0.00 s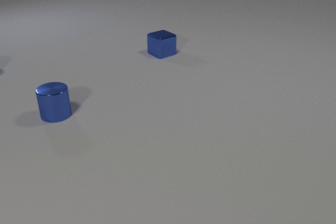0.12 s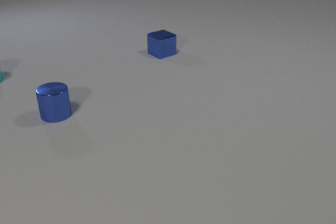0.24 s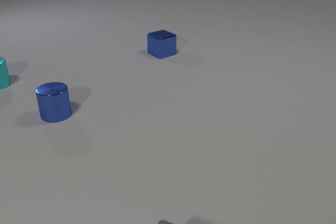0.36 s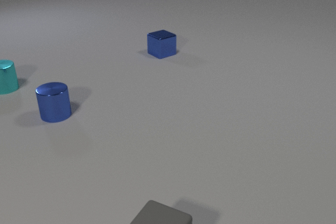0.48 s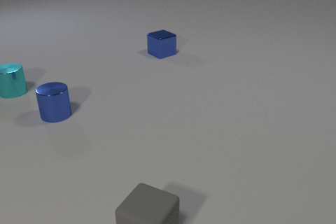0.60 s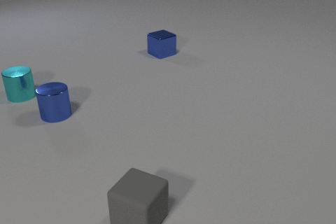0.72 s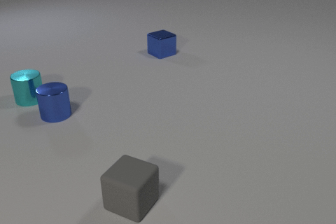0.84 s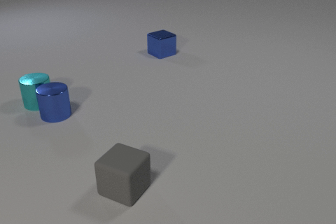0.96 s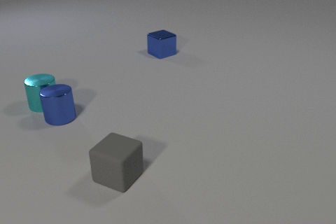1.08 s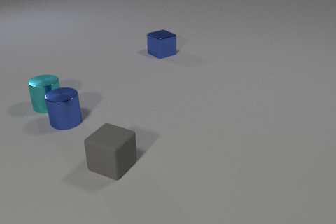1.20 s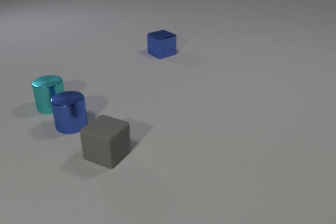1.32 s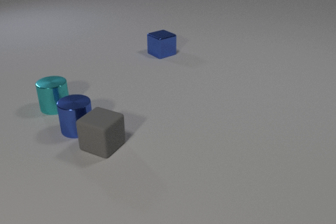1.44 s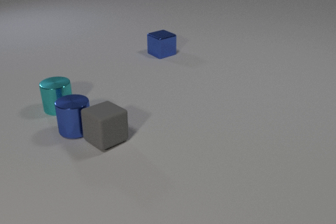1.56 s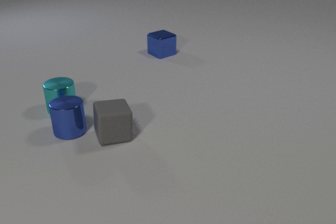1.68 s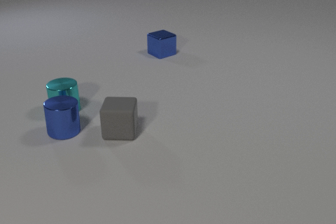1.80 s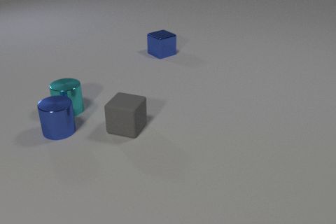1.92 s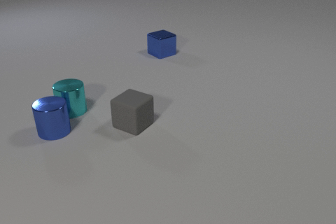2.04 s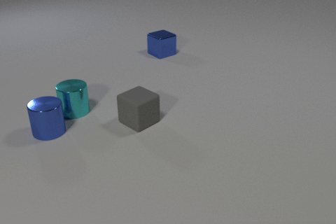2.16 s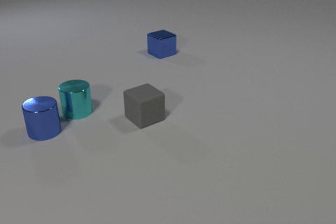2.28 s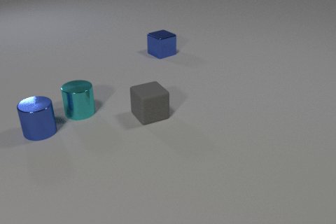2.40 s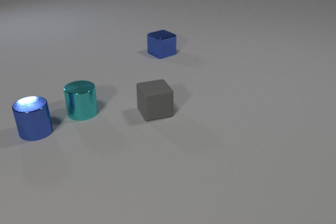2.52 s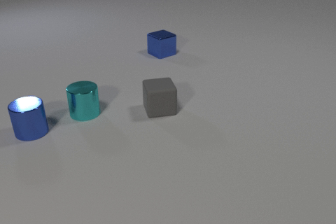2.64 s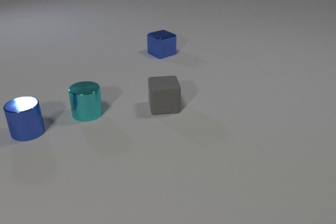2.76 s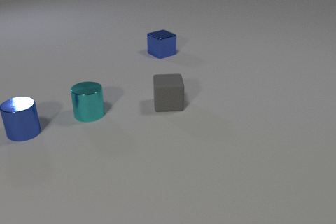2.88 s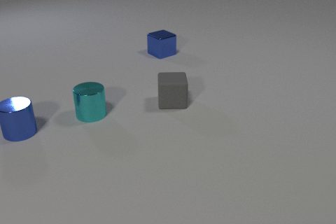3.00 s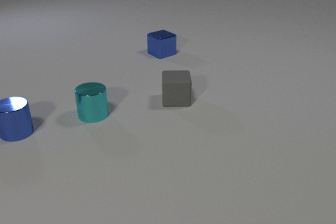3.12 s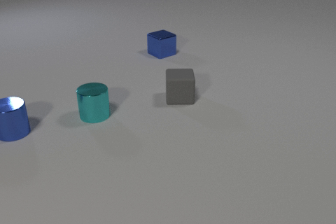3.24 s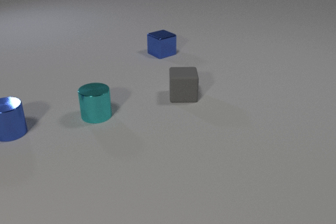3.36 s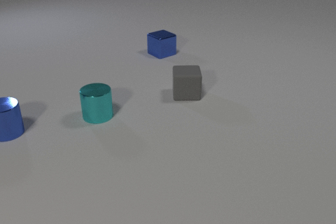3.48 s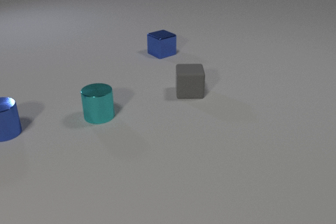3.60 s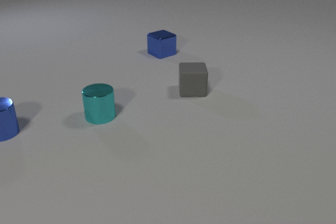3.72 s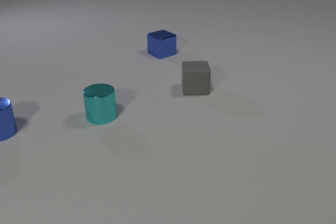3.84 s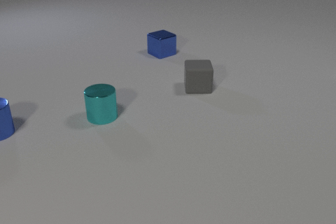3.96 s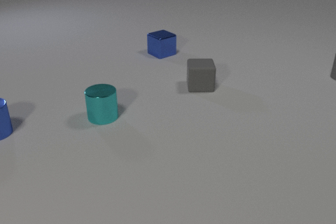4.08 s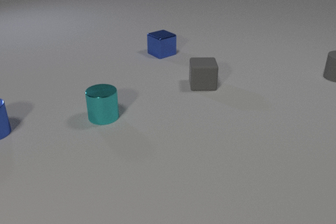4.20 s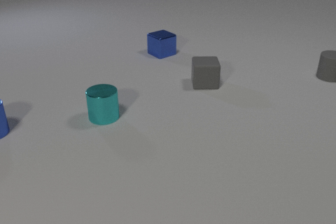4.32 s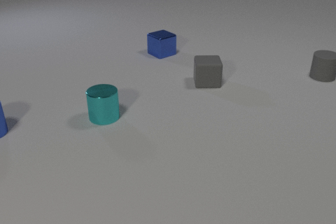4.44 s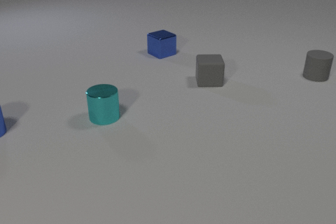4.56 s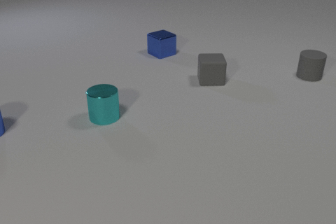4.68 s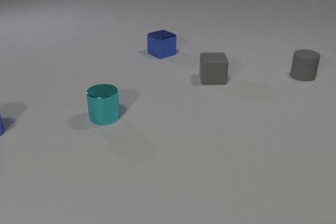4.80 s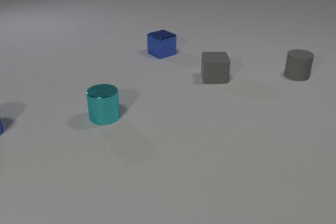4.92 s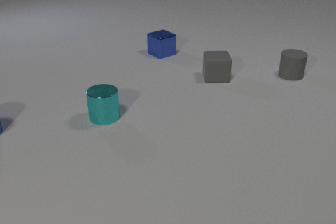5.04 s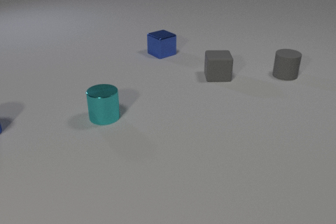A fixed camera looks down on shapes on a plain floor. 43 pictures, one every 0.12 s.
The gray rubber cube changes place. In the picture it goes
away from the camera.
The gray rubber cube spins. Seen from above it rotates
clockwise.
0.00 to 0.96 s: The cyan metal cylinder comes in at the left edge, slides toward the camera and to the right. The gray rubber cube comes in at the bottom edge, slides away from the camera. The blue metal cylinder slides toward the camera. The cyan metal cylinder and the blue metal cylinder collide.
0.96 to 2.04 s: The cyan metal cylinder slides to the right and toward the camera. The gray rubber cube slides away from the camera, spins so that its near face slides to the left, clockwise seen from above. The blue metal cylinder slides toward the camera and to the left. The gray rubber cube and the blue metal cylinder collide.
2.04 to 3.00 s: The cyan metal cylinder slides to the right and toward the camera. The gray rubber cube slides away from the camera and to the right, spins clockwise seen from above by about 45 degrees, its near face sliding to the left. The blue metal cylinder slides to the left.
3.00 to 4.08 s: The cyan metal cylinder slides to the right. The gray rubber cube slides away from the camera and to the right. The blue metal cylinder slides to the left. The gray rubber cylinder comes in at the right edge, slides to the left.
4.08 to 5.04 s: The gray rubber cube slides away from the camera and to the right. The blue metal cylinder slides to the left. The gray rubber cylinder slides to the left.
How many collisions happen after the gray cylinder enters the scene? 0.
What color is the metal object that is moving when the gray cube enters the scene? cyan.
How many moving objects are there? 4.
